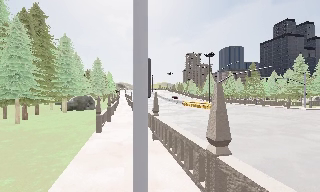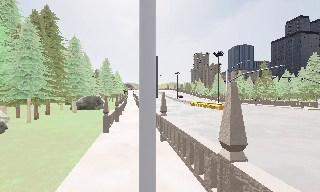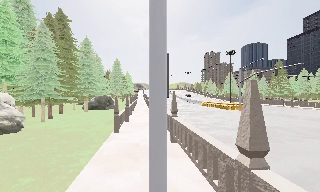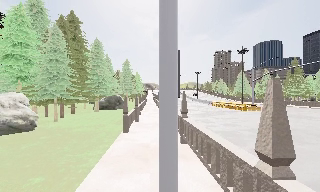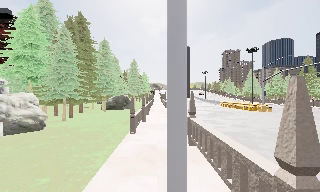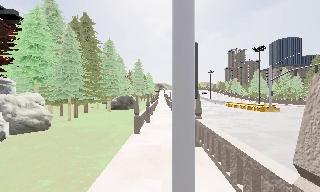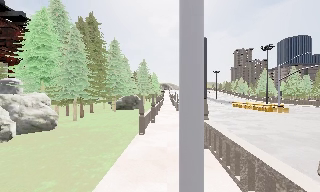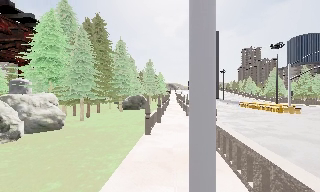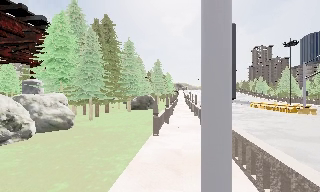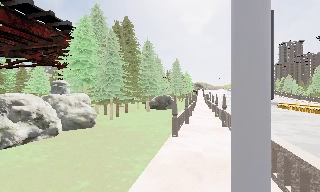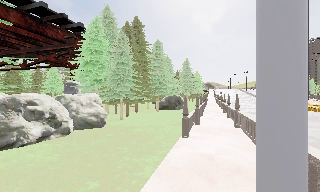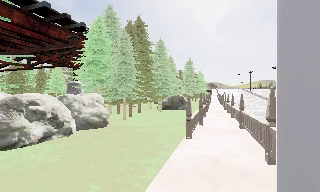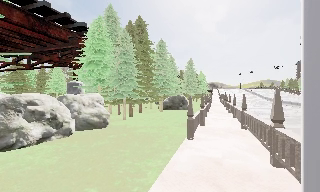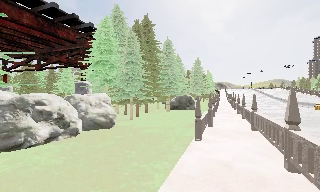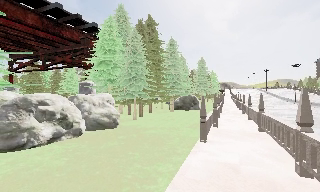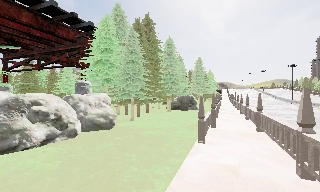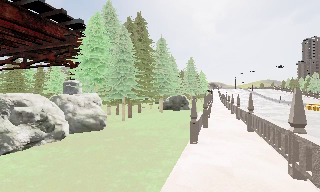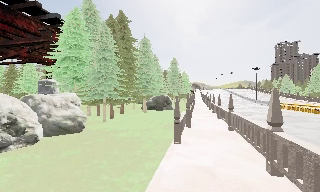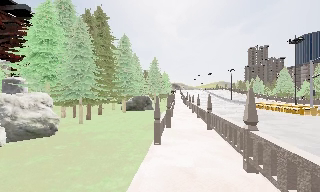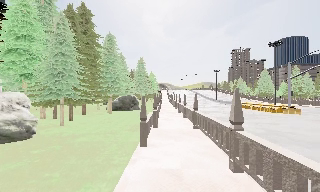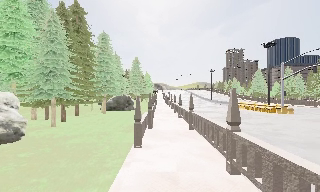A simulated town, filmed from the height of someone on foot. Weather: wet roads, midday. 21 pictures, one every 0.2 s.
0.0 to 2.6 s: The scene slides to the right, as the camera pans about 35 degrees to its left. It travels forward, about 2.5 m.
2.6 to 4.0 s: The camera pans to its right, which is clockwise from overhead, by about 20 degrees. It travels forward, about 1.5 m, so what stands in front looms larger.
The film runs forward here.
